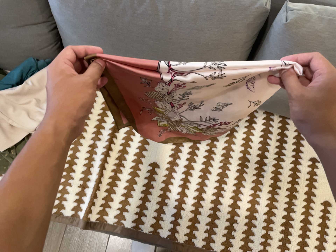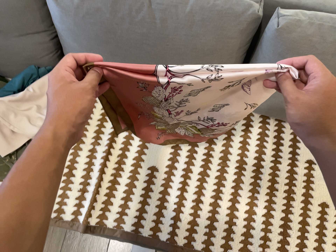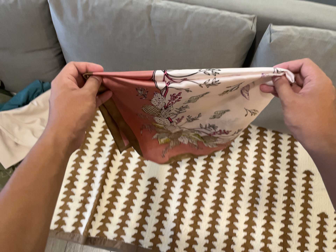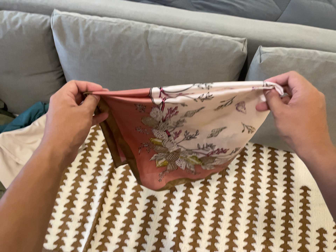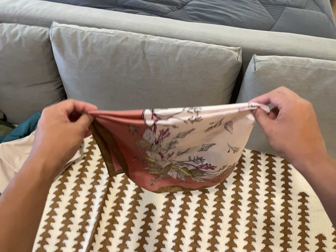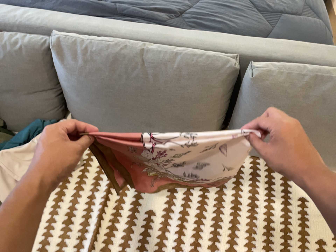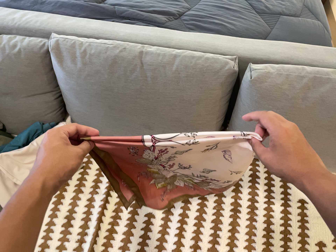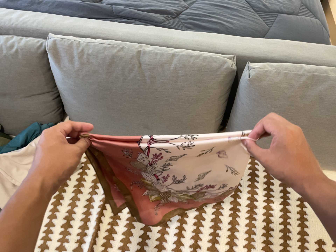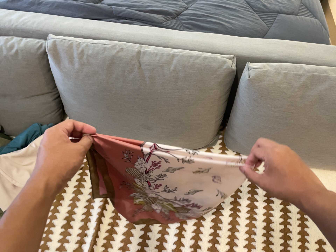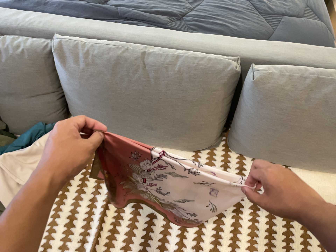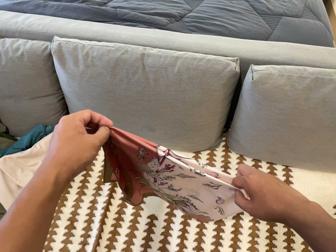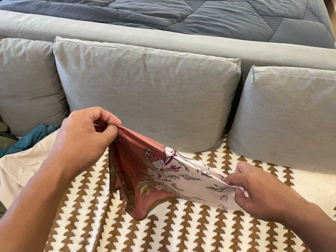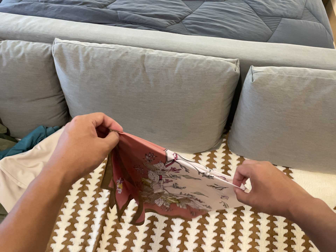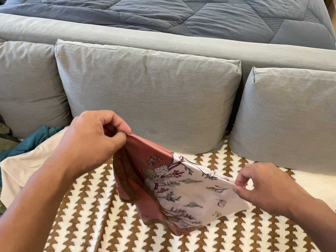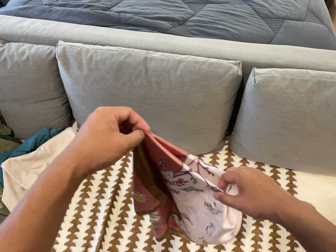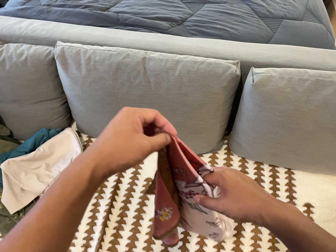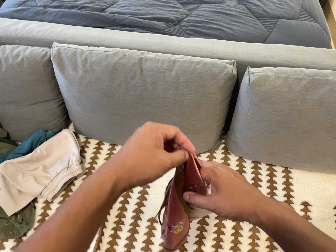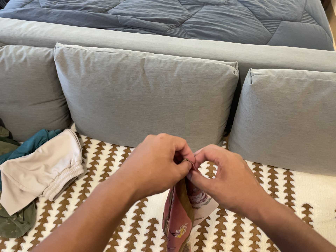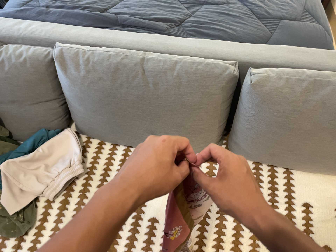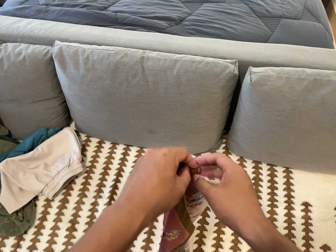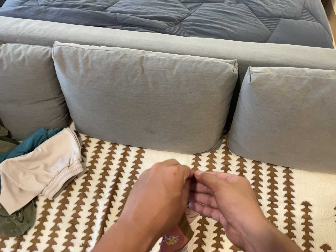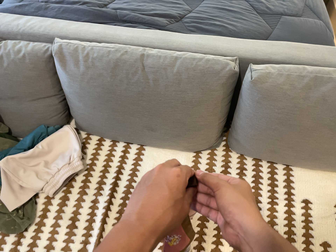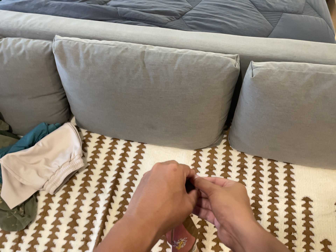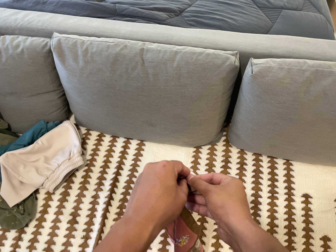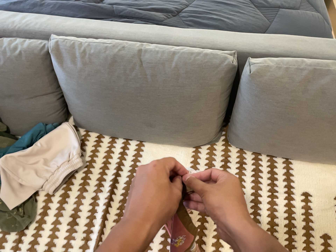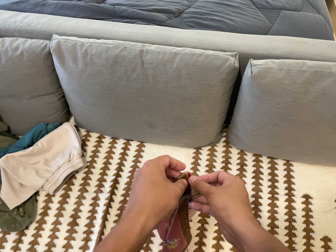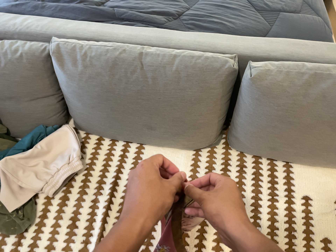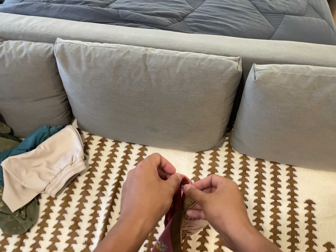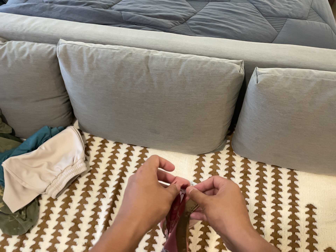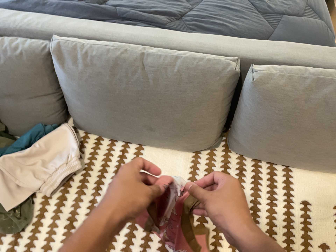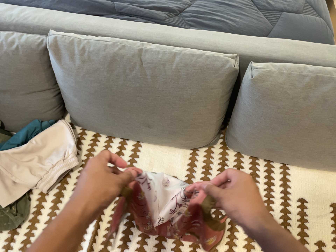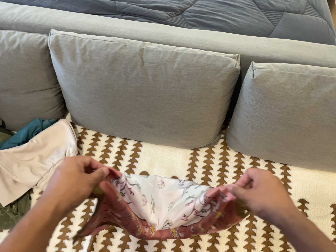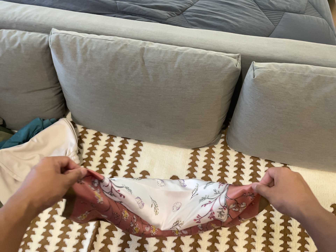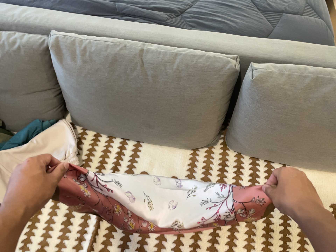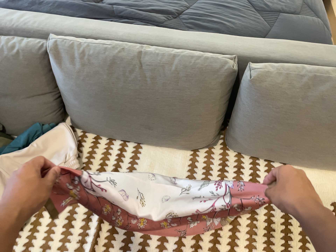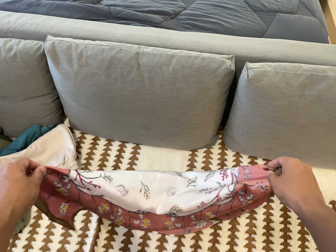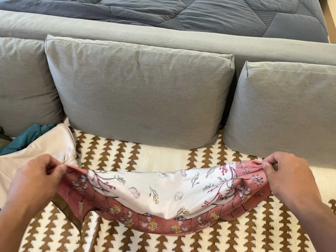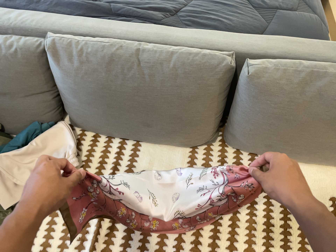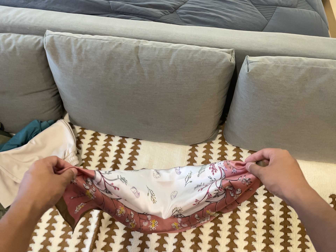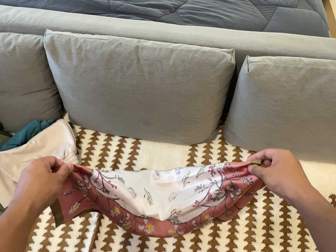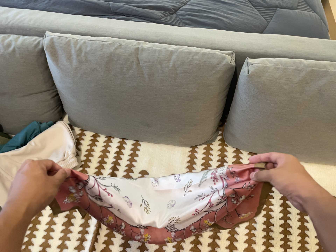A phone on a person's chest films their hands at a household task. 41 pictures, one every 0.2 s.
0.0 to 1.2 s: The camera travels backward, about 10 cm, so what stands in front gets smaller. Its aim tips toward the top of its view by about 15 degrees, and the scene shifts downward.
1.2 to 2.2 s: The camera keeps its place and its aim.
2.2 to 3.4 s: The camera shifts only a little, or ends up much as it began.
3.4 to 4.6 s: The camera keeps its place and its aim.
4.6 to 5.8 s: The camera shifts only a little, or ends up much as it began.
5.8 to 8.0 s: The camera shifts only a little, or ends up much as it began.
The film runs backward here.
